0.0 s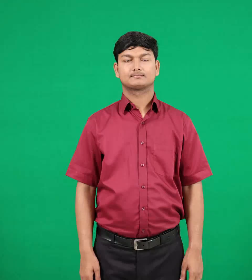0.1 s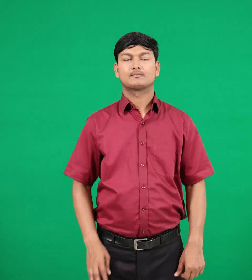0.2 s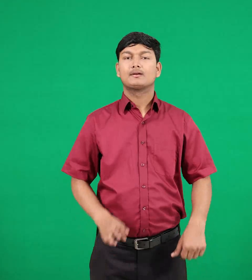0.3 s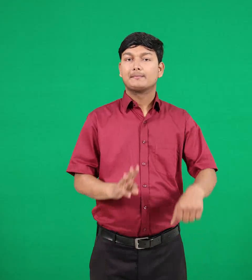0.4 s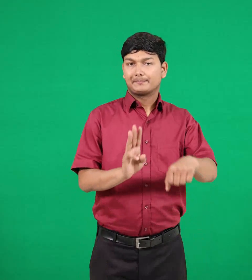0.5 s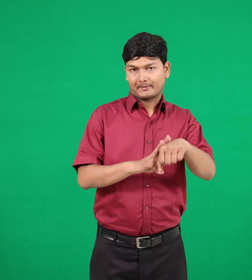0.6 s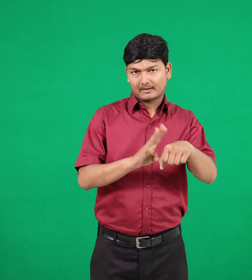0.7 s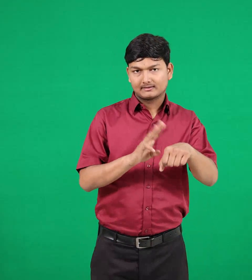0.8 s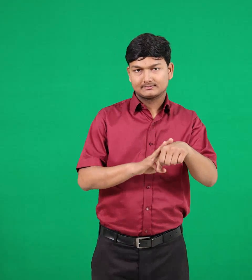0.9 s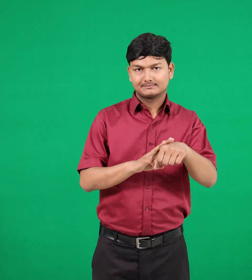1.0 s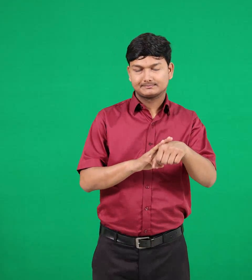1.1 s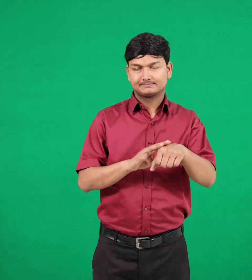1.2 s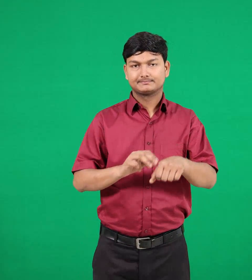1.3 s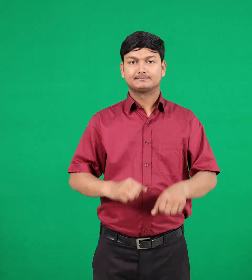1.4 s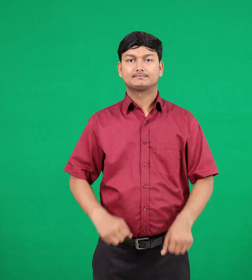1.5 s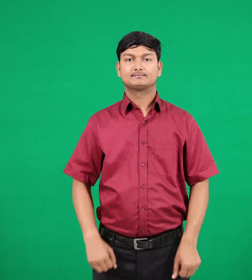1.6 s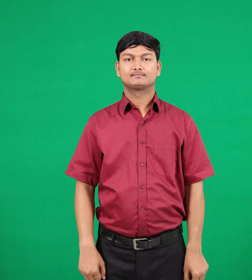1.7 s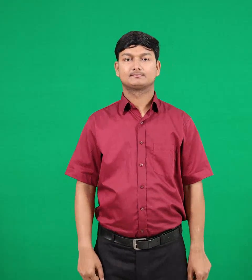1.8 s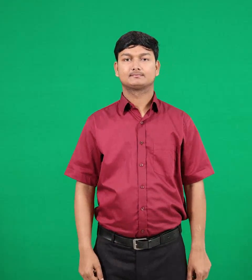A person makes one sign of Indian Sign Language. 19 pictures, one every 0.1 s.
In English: member
